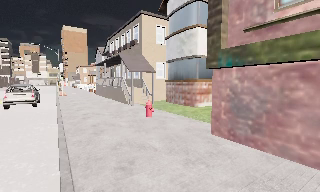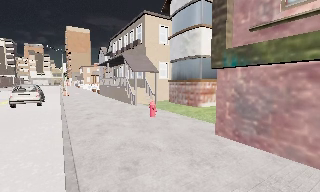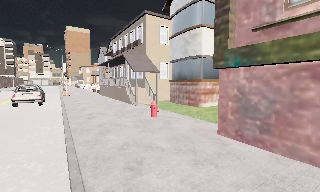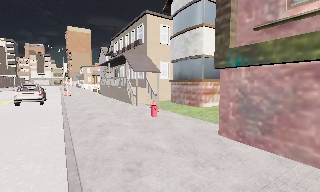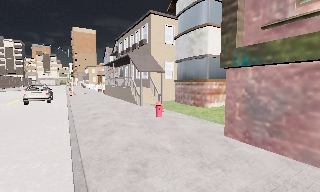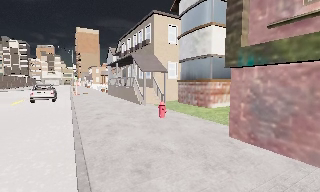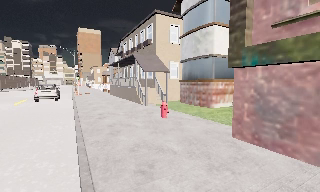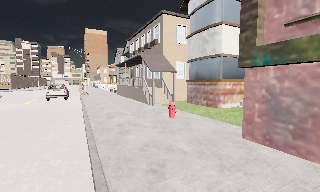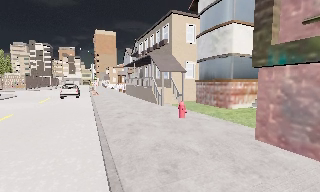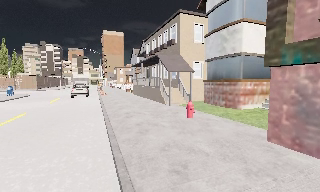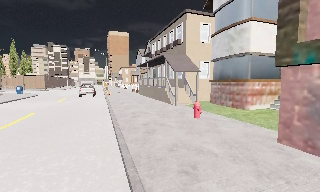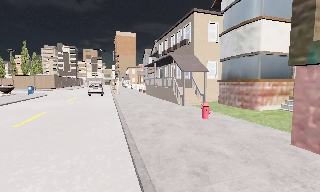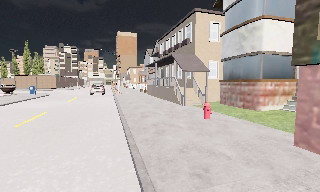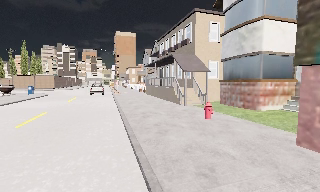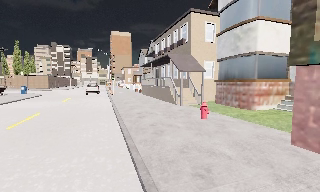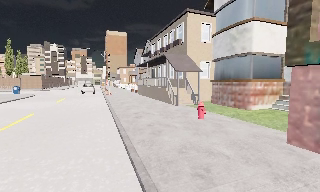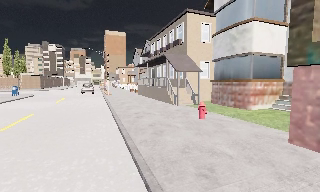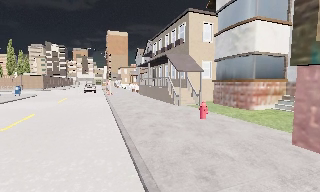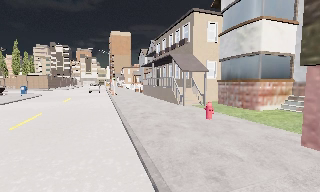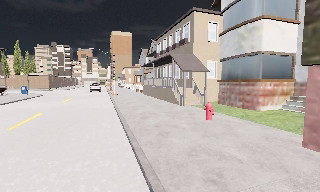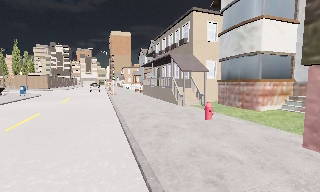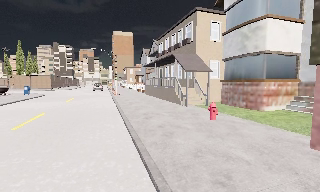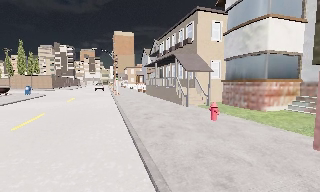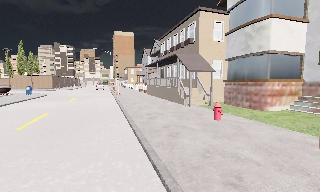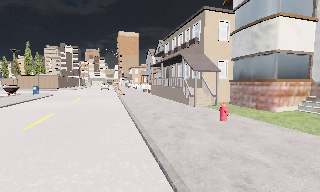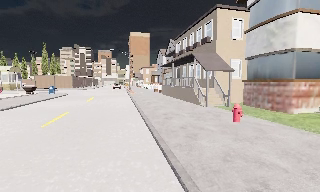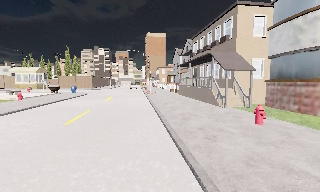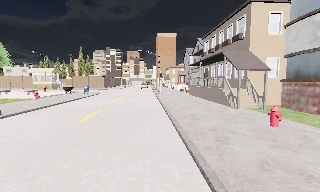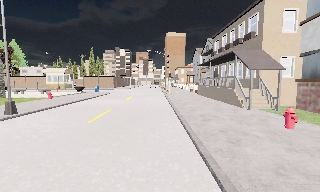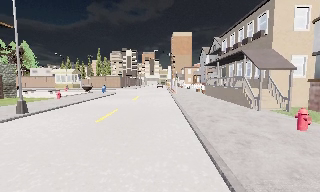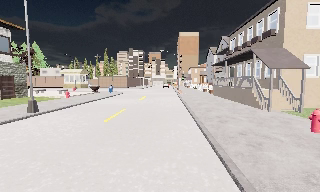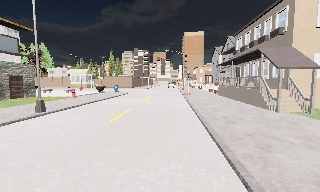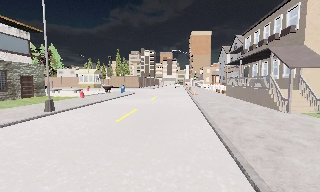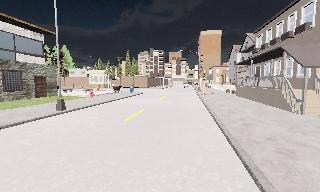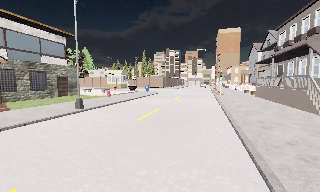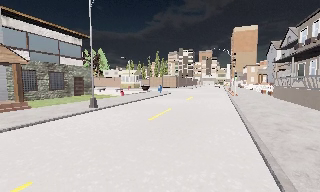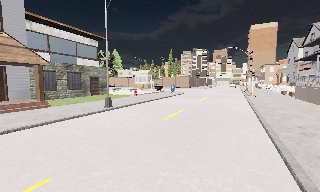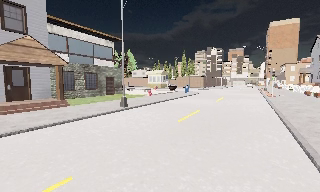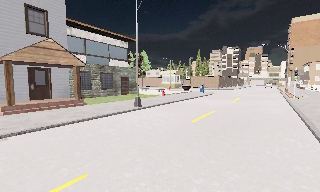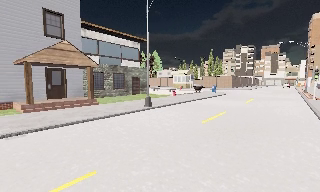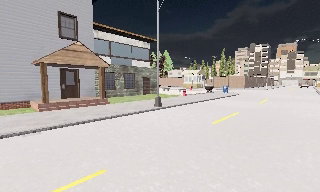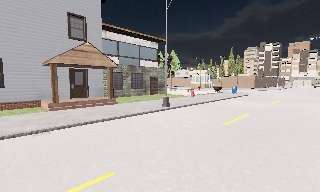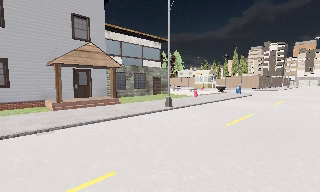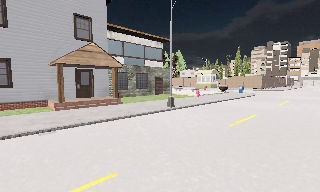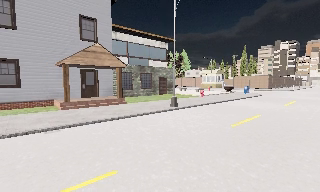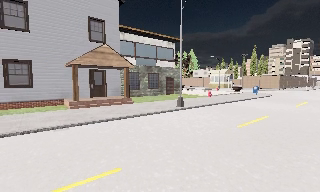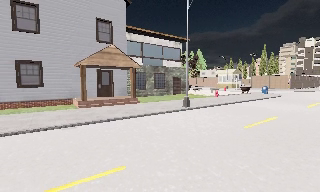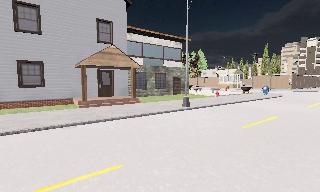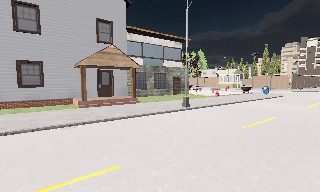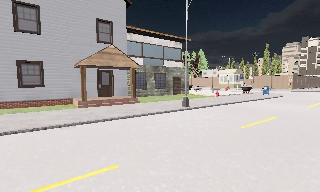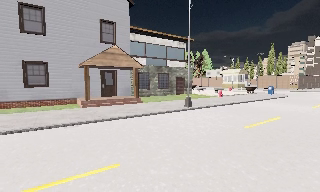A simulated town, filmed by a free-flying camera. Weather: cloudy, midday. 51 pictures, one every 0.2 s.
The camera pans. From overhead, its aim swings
counterclockwise.
The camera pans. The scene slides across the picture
to the right.
0.0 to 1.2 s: The camera shifts only a little, or ends up much as it began.
1.2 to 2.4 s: The camera swings to its left by about 10 degrees, and the scene slides to the right.
2.4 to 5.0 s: The camera travels to its left, about 0.5 m, so close, fixed things drift to the right.
5.0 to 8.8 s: The camera pans to its left, which is counterclockwise from overhead, by about 65 degrees. It travels forward, about 0.5 m.
8.8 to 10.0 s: The camera shifts only a little, or ends up much as it began.
The film runs forward here.
